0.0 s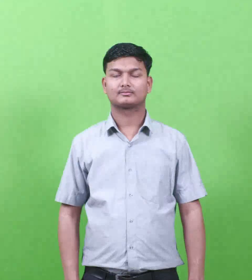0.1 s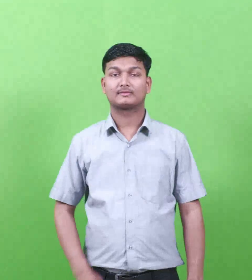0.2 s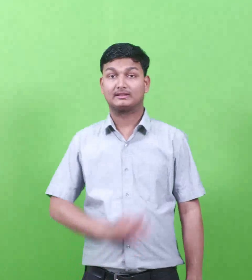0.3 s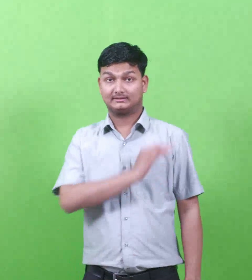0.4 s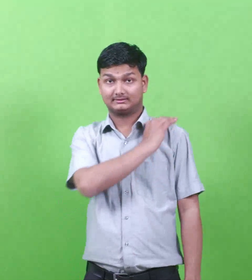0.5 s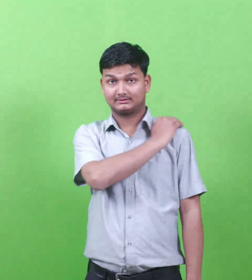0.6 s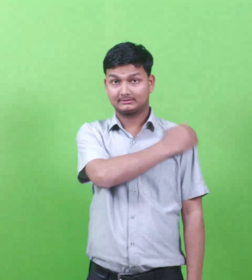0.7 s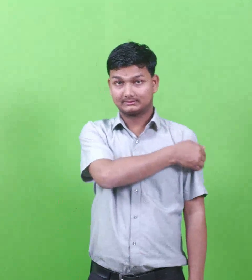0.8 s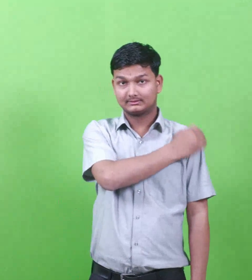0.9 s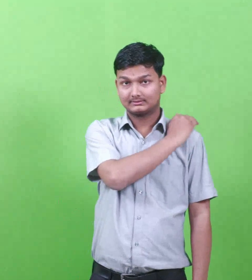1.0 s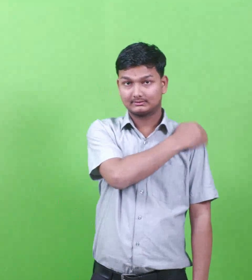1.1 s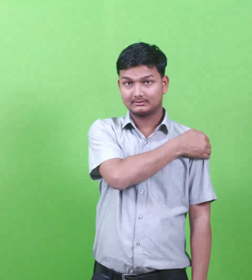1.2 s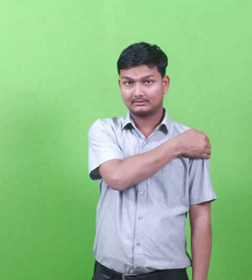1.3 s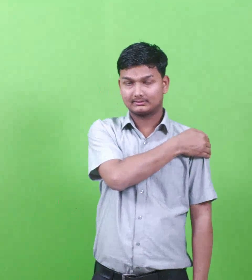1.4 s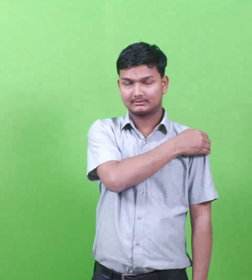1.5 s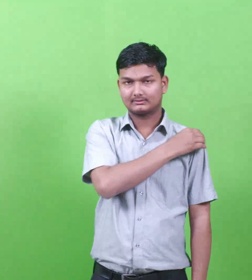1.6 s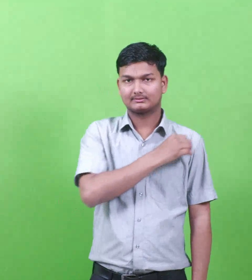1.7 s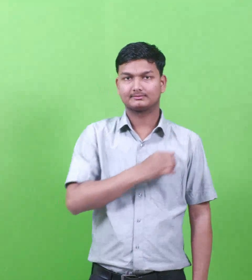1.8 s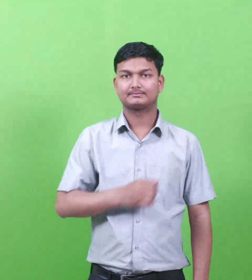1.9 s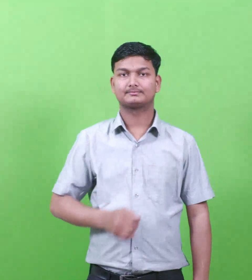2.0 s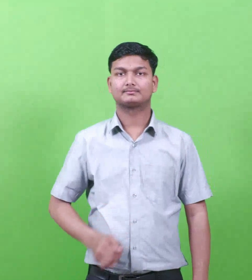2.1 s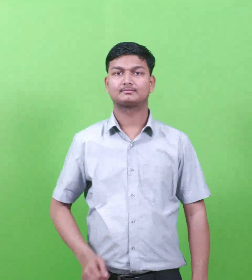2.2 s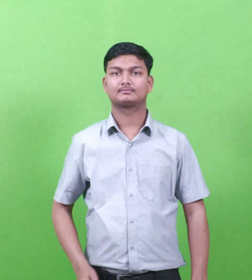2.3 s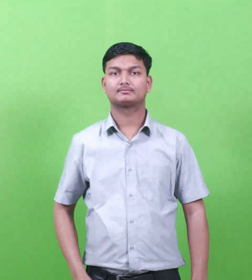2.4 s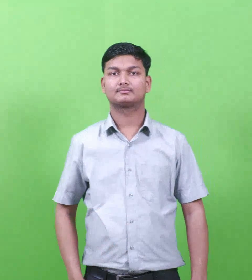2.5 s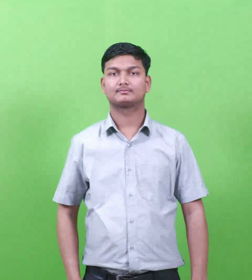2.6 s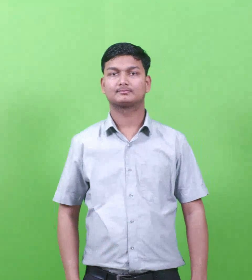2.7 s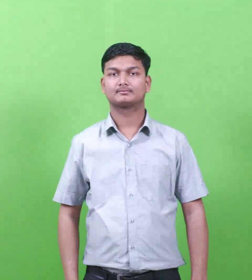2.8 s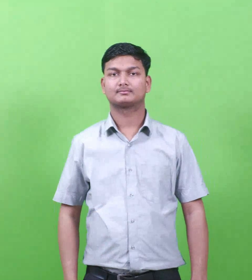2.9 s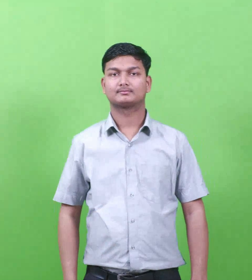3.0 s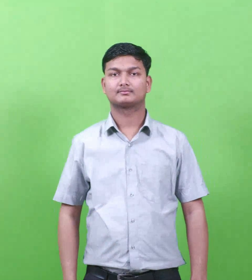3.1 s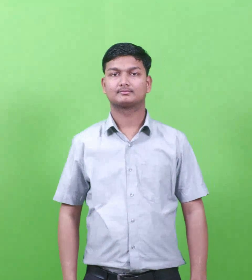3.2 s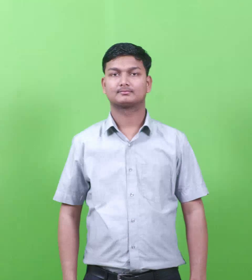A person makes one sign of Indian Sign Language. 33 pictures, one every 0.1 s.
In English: shechem-1
